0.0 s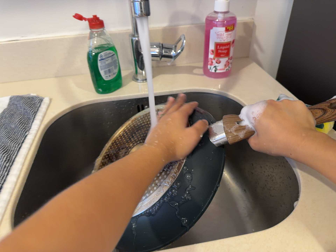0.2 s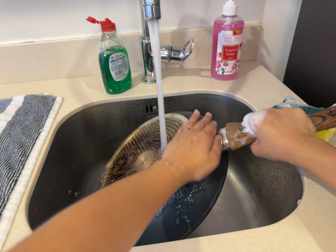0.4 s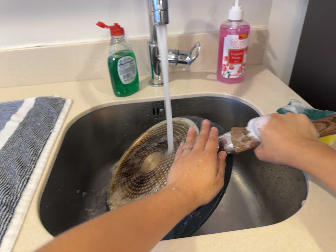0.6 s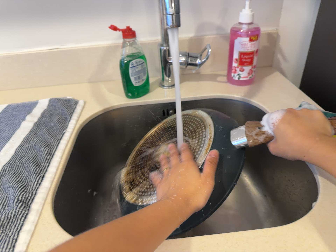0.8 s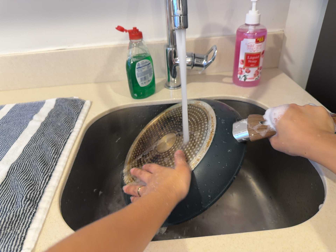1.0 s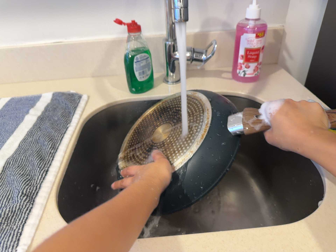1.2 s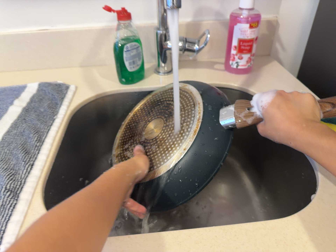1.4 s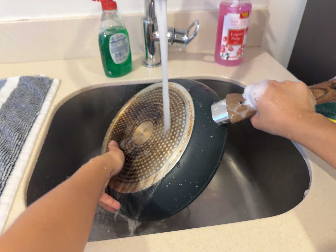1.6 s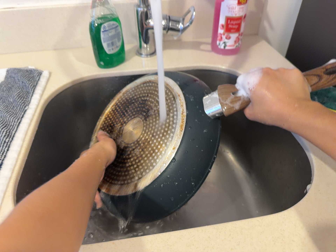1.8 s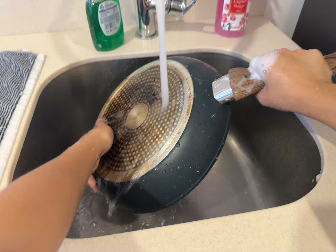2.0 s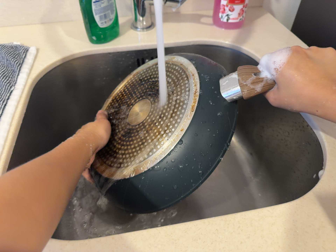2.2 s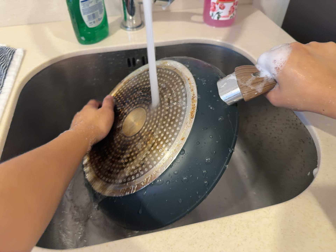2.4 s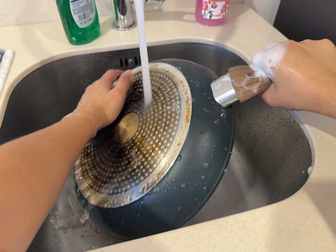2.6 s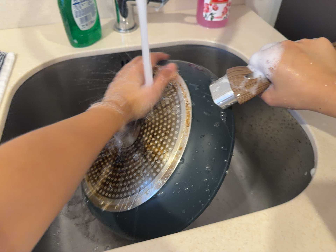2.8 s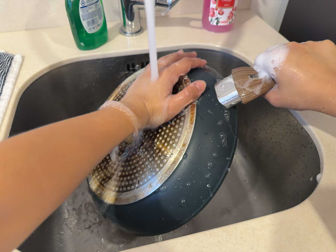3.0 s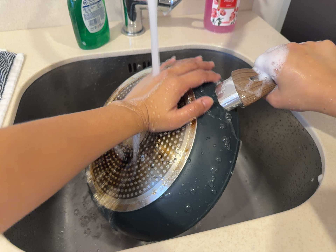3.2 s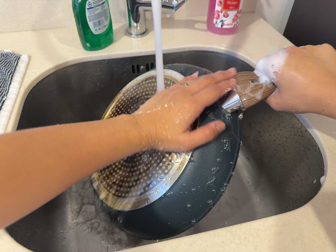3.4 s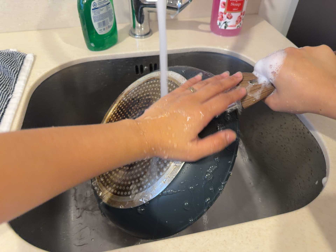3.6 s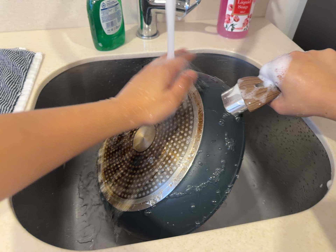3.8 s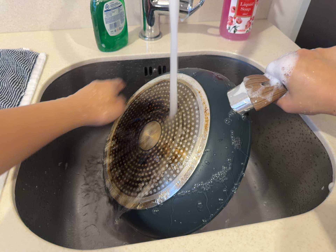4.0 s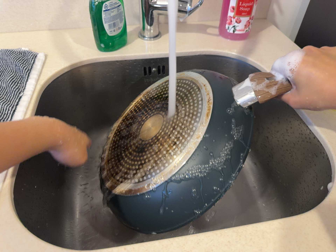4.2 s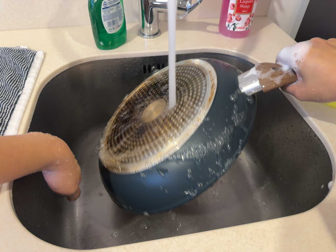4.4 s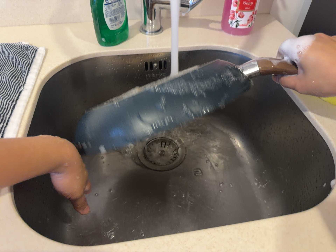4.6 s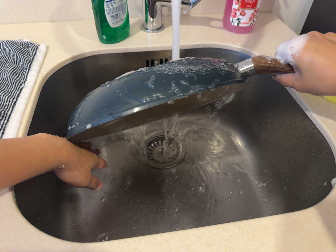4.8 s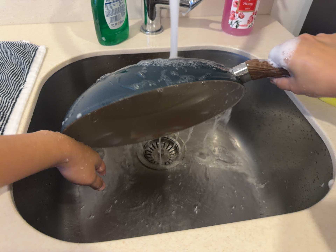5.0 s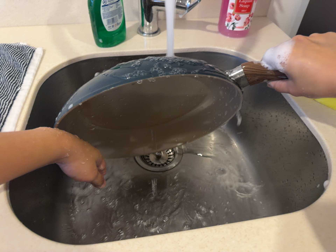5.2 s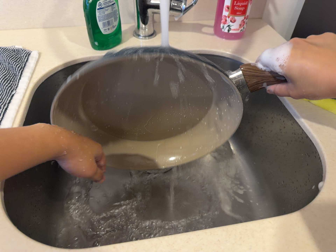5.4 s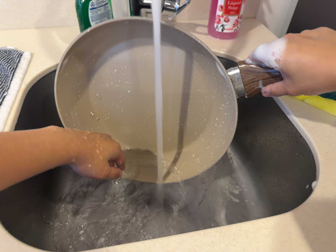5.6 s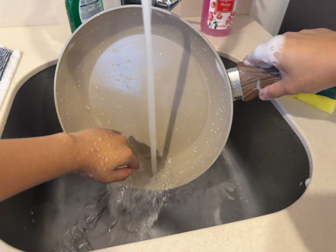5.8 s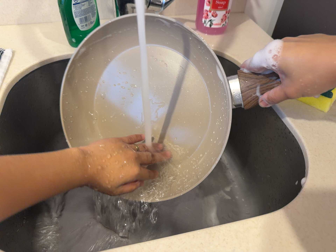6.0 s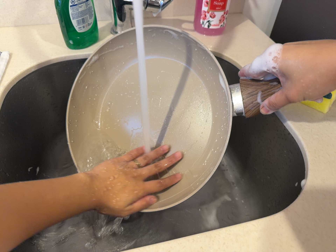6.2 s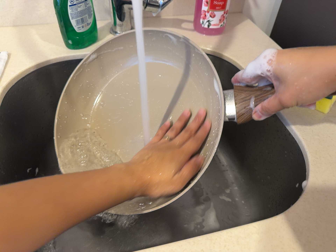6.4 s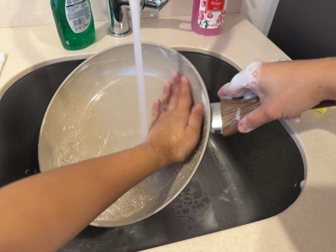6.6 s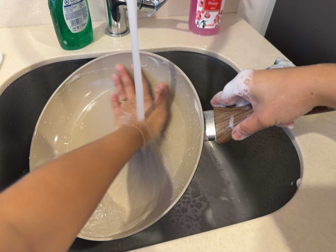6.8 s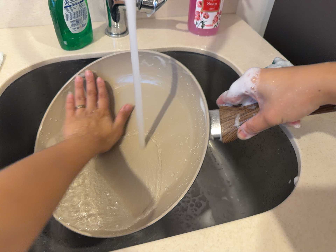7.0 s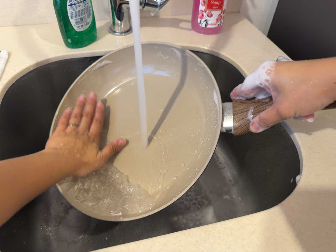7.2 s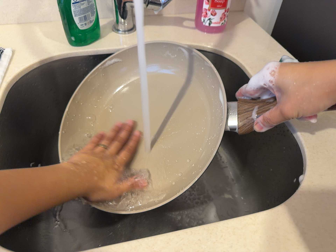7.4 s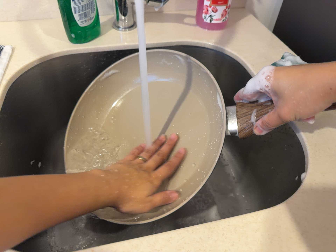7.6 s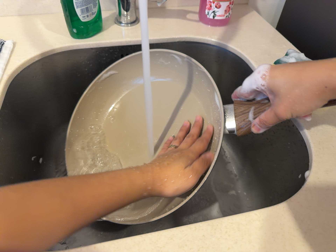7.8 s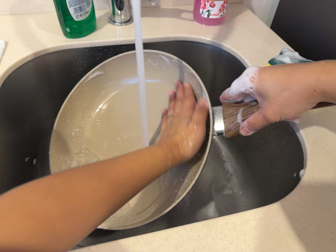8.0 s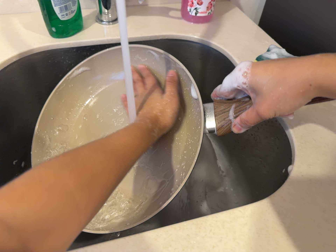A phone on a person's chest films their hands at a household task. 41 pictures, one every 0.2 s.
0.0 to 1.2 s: The camera shifts only a little, or ends up much as it began.
1.2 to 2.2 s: The camera travels forward, about 7 cm, so what stands in front looms larger. Its aim tips toward the bottom of its view by about 10 degrees, and the scene shifts upward.
2.2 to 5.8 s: The camera shifts only a little, or ends up much as it began.
5.8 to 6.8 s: The camera keeps its place and its aim.
6.8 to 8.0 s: The camera shifts only a little, or ends up much as it began.
The film runs backward here.
